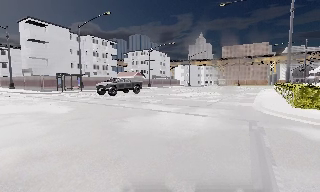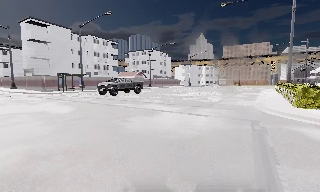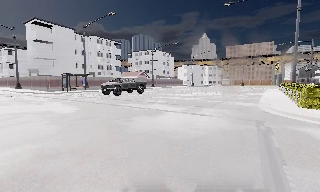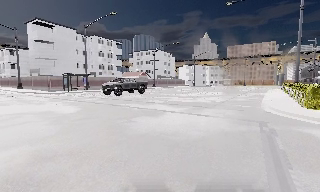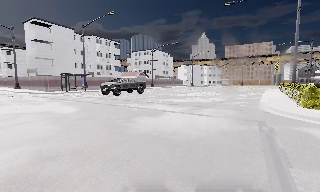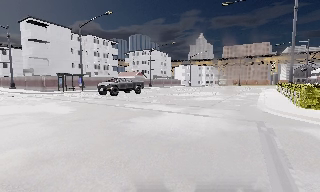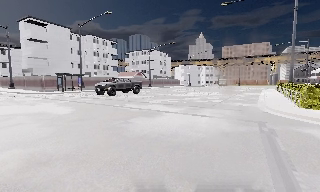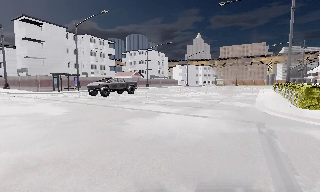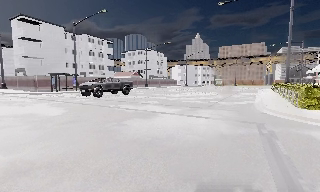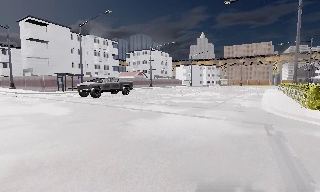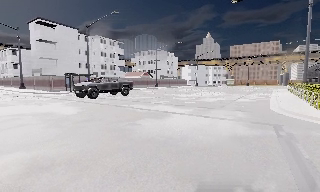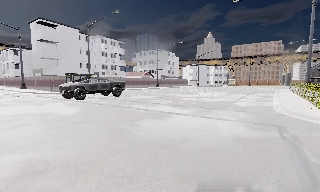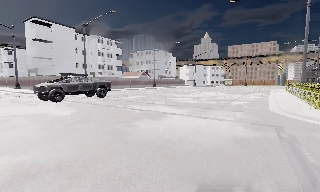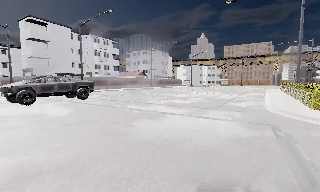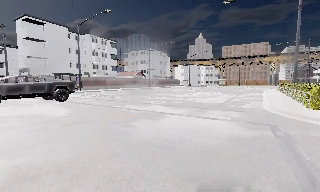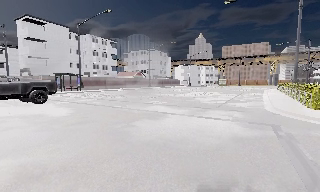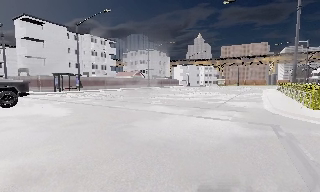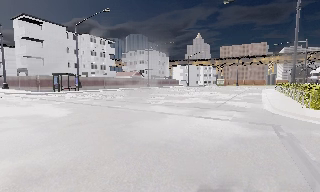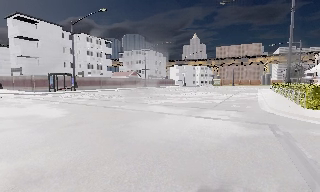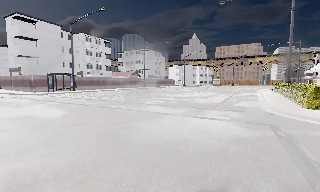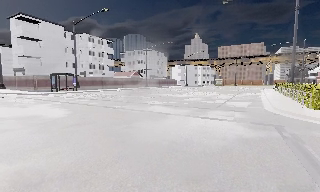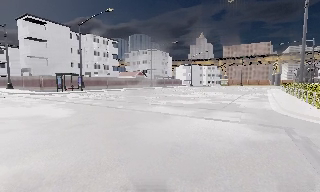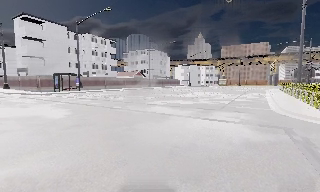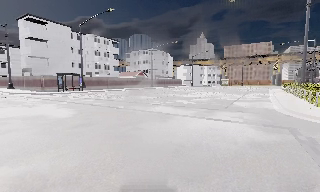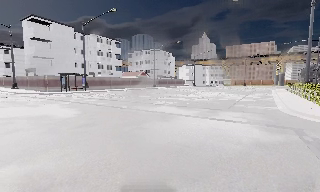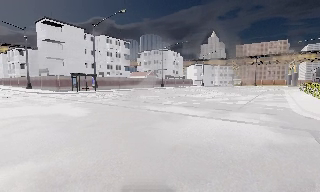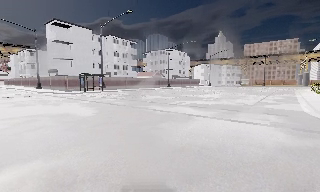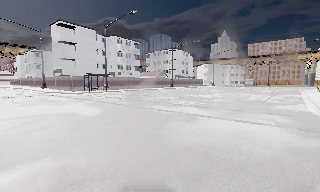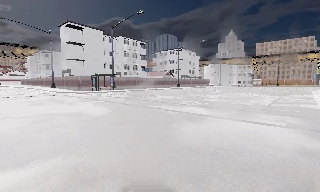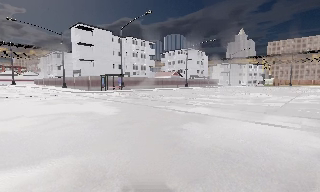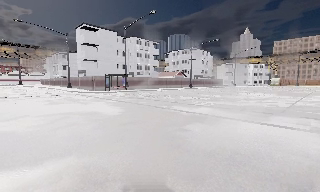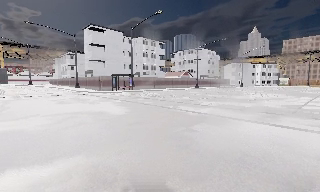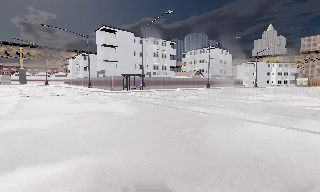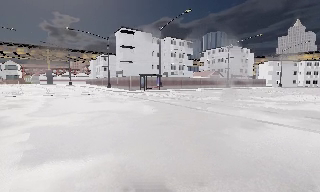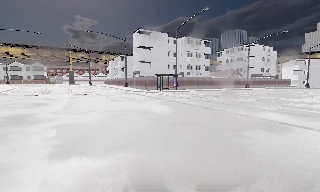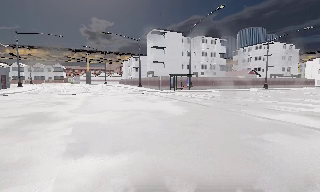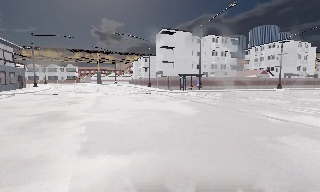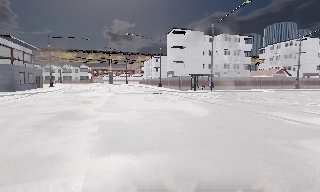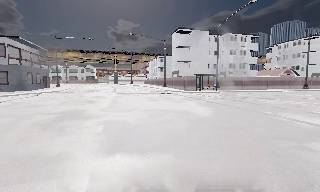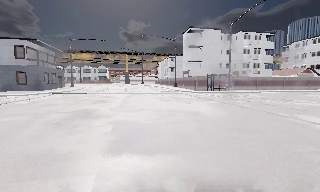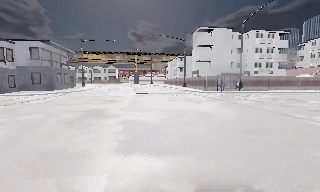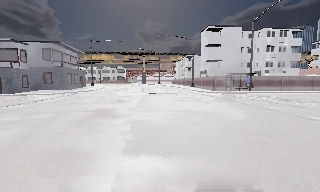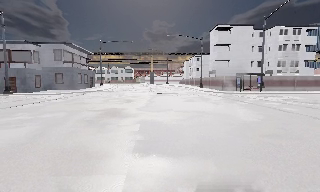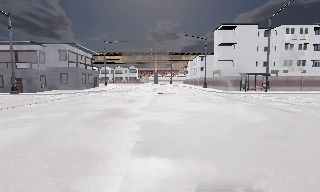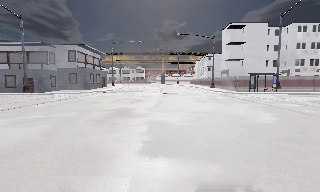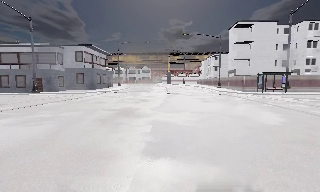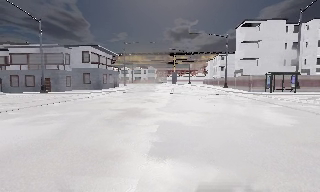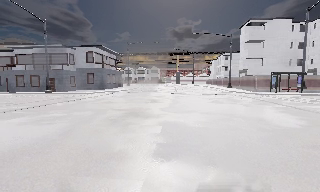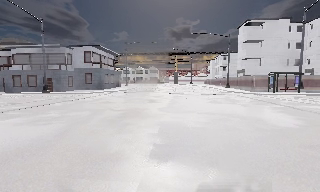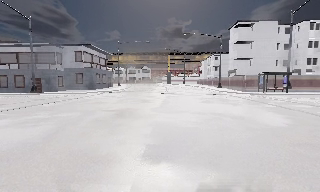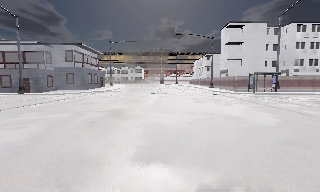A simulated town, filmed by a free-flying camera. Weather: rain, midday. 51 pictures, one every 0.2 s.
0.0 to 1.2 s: The camera shifts only a little, or ends up much as it began.
1.2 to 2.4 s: The camera travels forward, about 0.5 m, so what stands in front looms larger.
2.4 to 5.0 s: The camera travels to its left, about 0.5 m, so close, fixed things drift to the right.
5.0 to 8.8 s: The camera swings to its left by about 55 degrees, and the scene slides to the right. It travels forward, about 1 m.
8.8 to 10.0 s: The camera shifts only a little, or ends up much as it began.
The film runs forward here.
